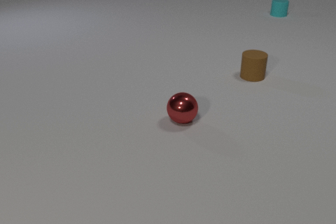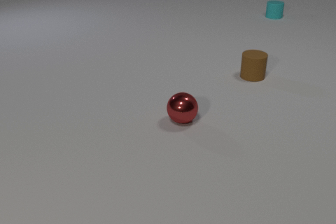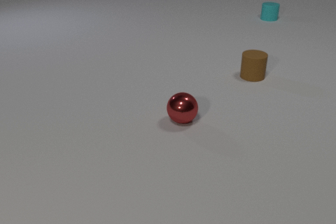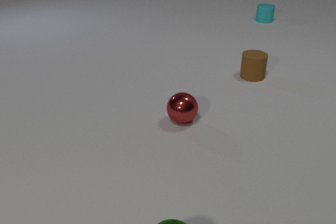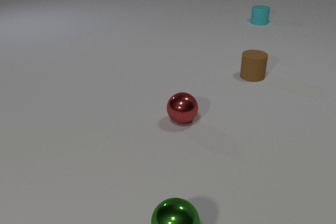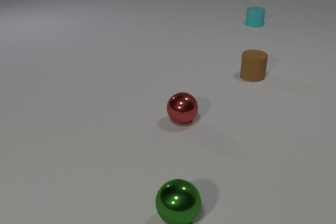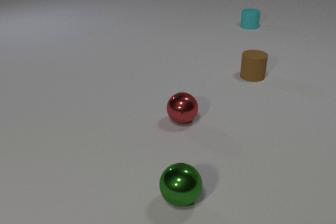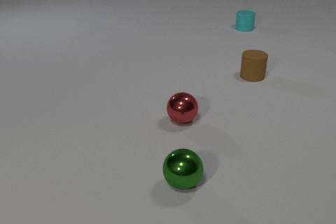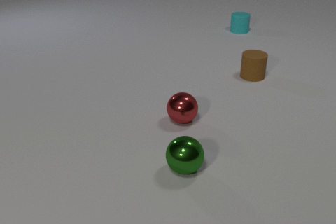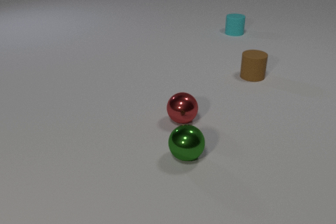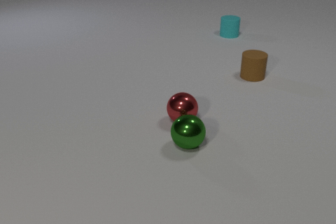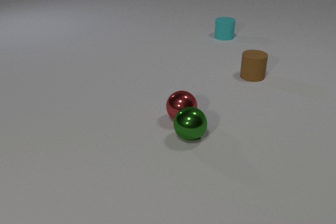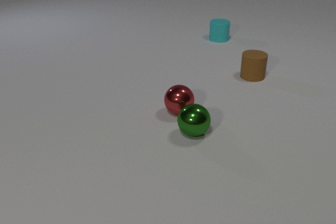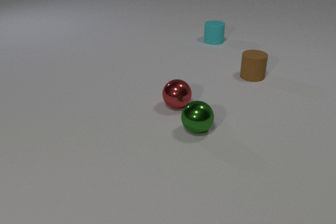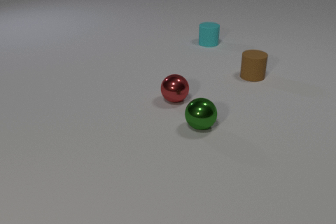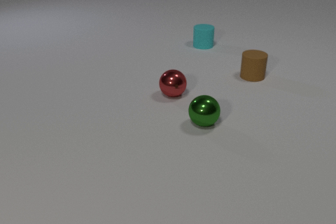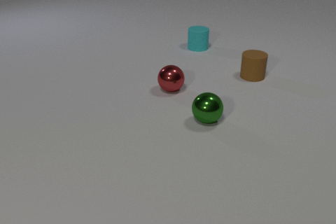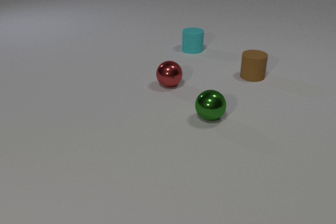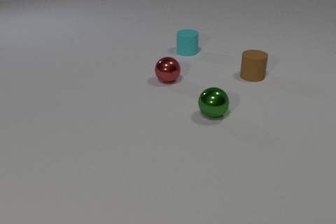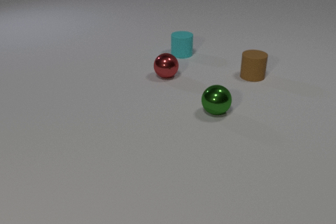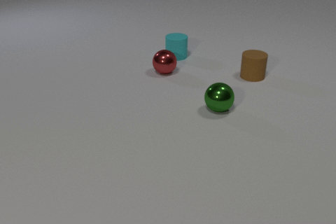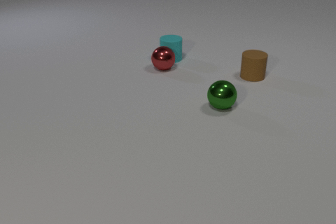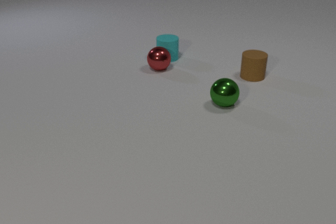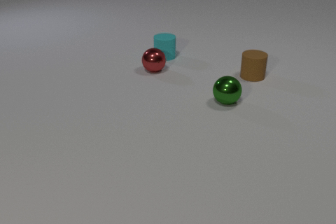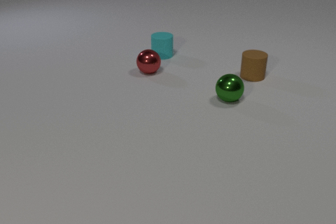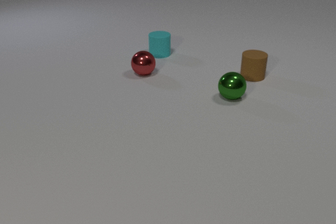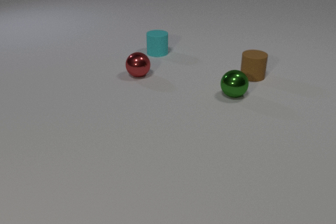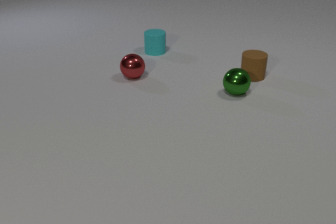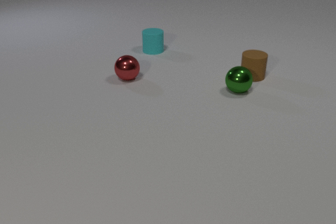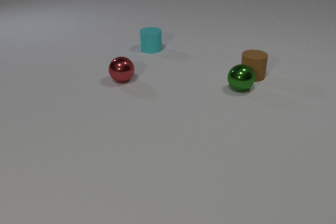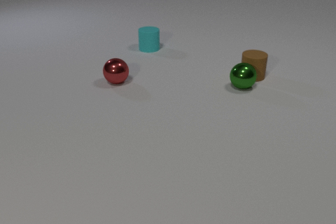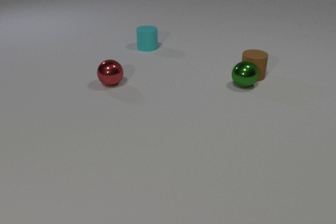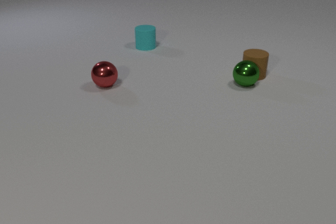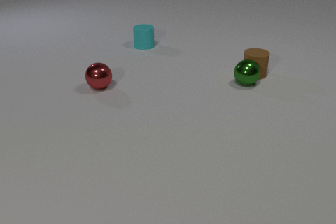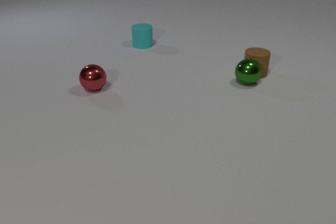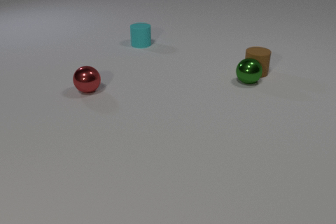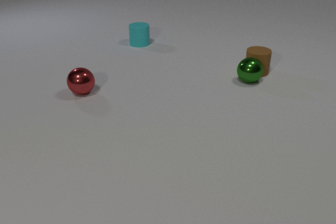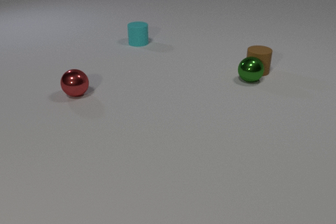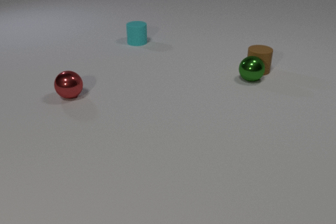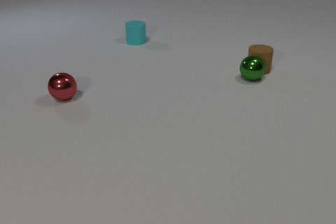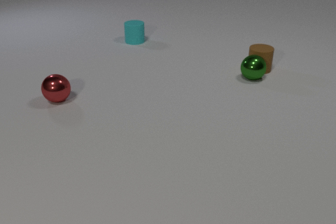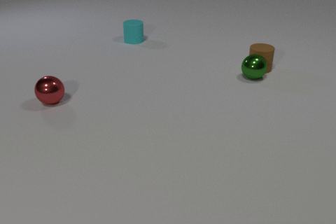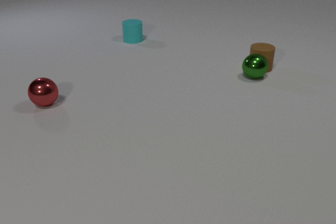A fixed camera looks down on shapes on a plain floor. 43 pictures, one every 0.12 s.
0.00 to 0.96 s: The green metal sphere comes in at the bottom edge, rolls away from the camera. The cyan rubber cylinder slides toward the camera and to the left.
0.96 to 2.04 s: The green metal sphere rolls away from the camera. The red metal sphere rolls away from the camera. The cyan rubber cylinder slides toward the camera and to the left. The green metal sphere and the red metal sphere collide.
2.04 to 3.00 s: The green metal sphere rolls away from the camera and to the right. The red metal sphere rolls away from the camera and to the left. The cyan rubber cylinder slides to the left. The red metal sphere and the cyan rubber cylinder collide.
3.00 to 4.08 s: The green metal sphere rolls away from the camera and to the right. The red metal sphere rolls to the left and toward the camera. The cyan rubber cylinder slides away from the camera and to the left. The brown rubber cylinder slides away from the camera. The green metal sphere and the brown rubber cylinder collide.
4.08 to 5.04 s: The green metal sphere rolls away from the camera and to the right. The red metal sphere rolls to the left and toward the camera. The cyan rubber cylinder slides away from the camera and to the left. The brown rubber cylinder slides away from the camera.
How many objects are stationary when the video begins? 2.
Are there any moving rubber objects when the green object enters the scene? yes.
What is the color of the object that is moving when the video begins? cyan.
